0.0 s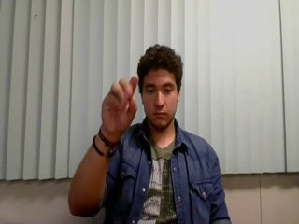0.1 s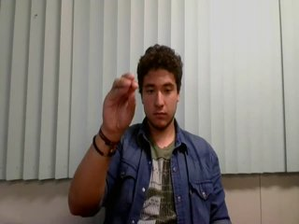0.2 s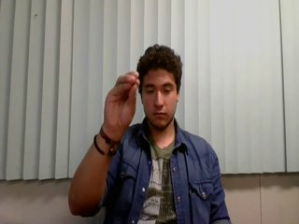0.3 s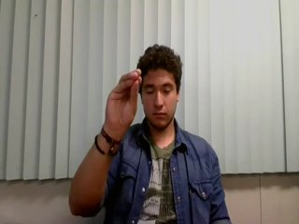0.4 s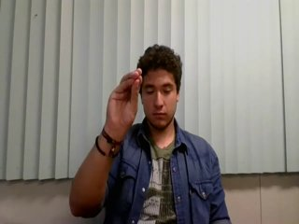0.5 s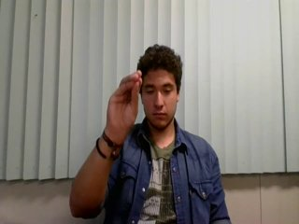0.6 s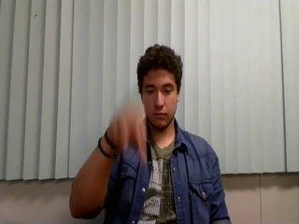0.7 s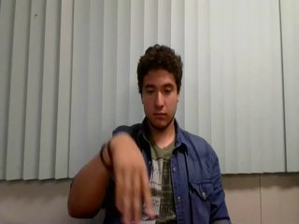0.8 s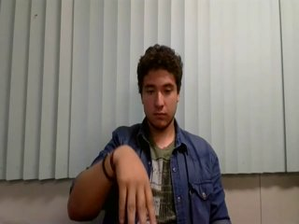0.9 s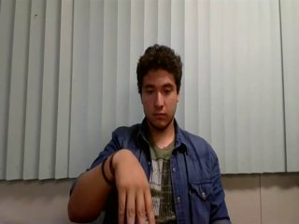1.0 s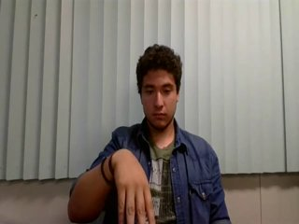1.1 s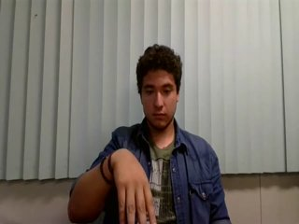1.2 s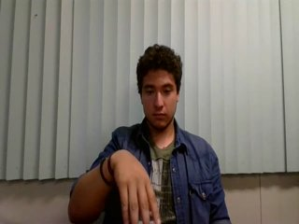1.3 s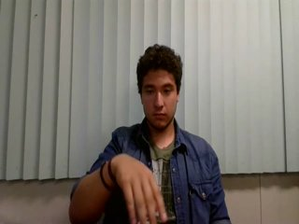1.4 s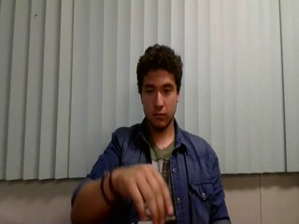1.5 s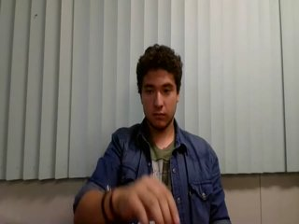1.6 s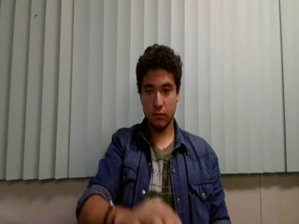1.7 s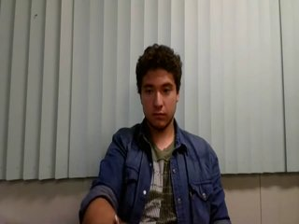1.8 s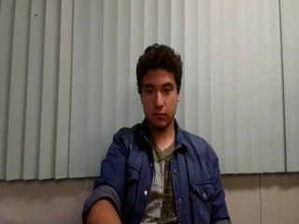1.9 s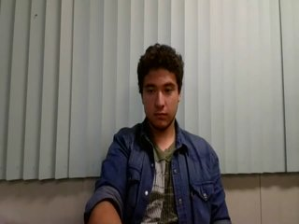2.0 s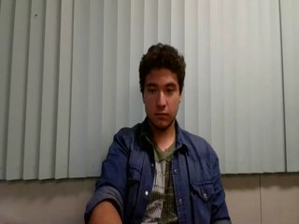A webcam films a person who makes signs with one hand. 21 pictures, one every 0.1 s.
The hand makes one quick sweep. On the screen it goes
downward.
0.1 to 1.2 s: On the screen the hand sweeps downward. The name of the sign: Throw down.
1.3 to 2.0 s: Non-gesture.
